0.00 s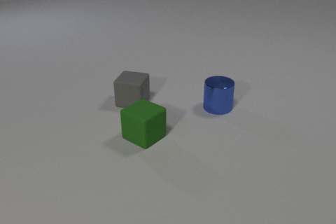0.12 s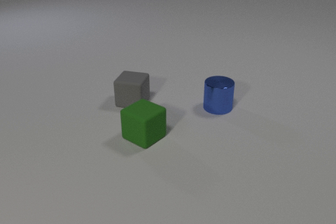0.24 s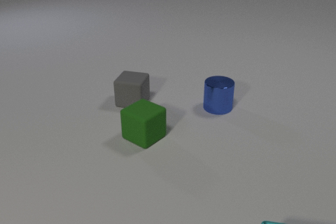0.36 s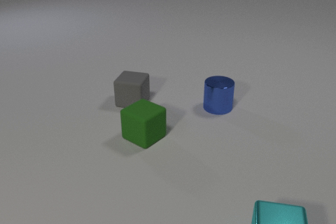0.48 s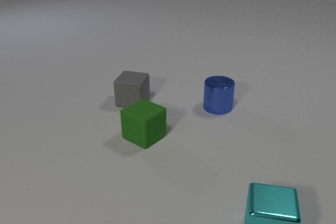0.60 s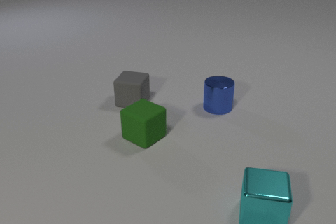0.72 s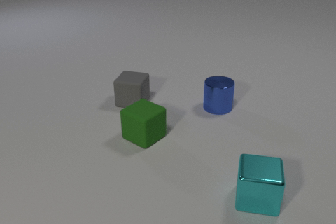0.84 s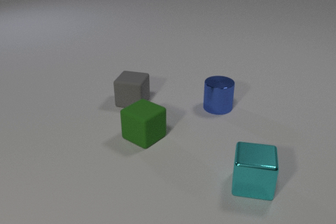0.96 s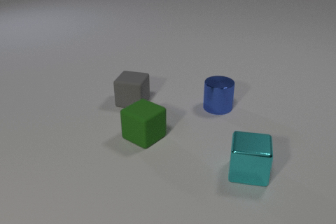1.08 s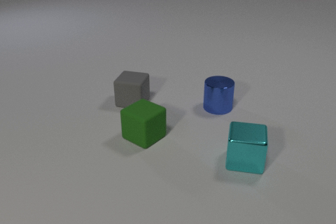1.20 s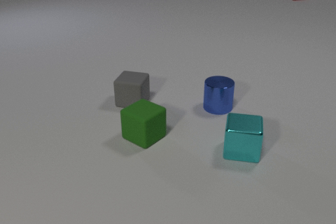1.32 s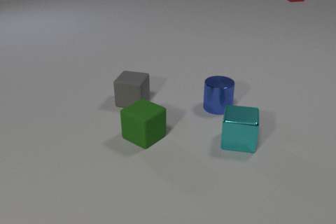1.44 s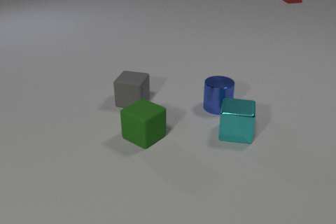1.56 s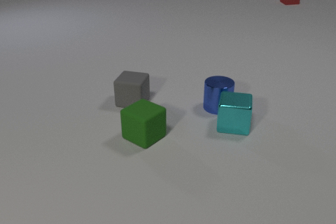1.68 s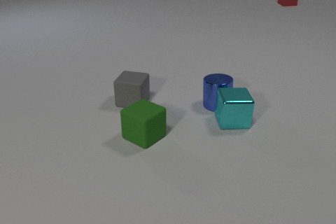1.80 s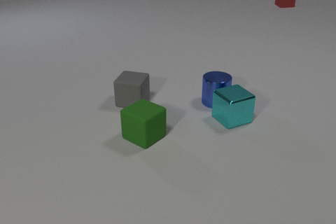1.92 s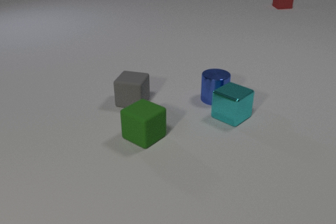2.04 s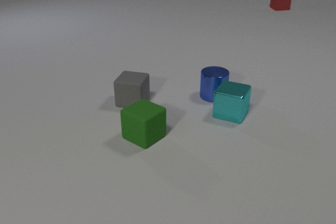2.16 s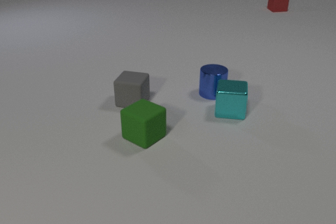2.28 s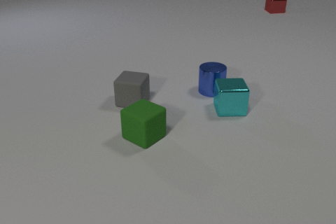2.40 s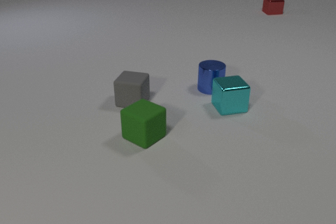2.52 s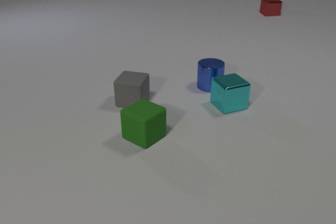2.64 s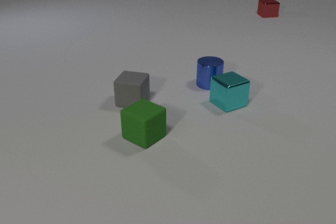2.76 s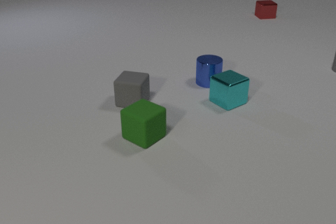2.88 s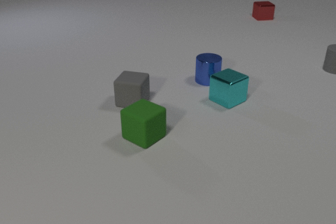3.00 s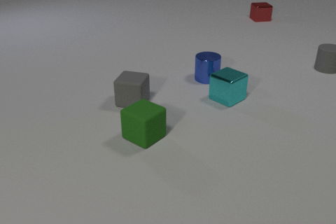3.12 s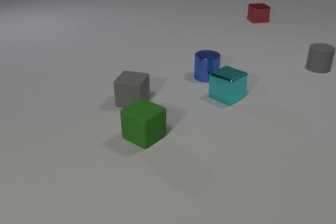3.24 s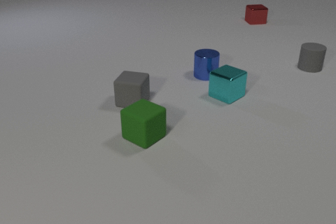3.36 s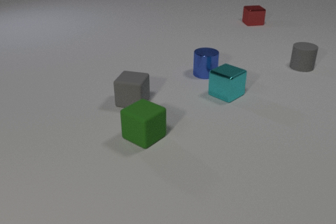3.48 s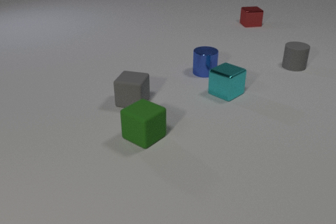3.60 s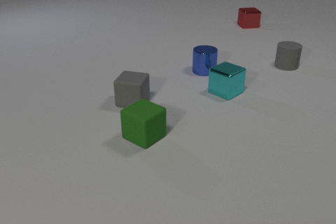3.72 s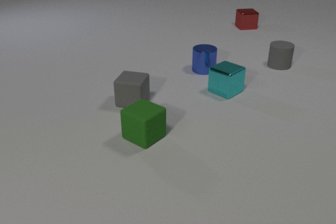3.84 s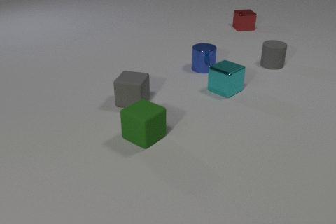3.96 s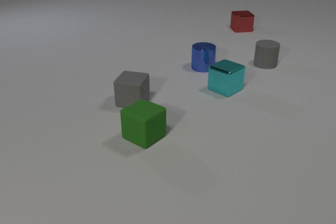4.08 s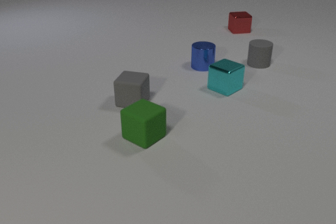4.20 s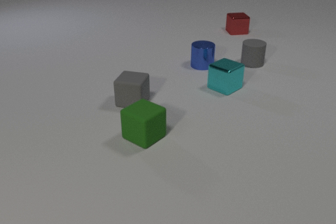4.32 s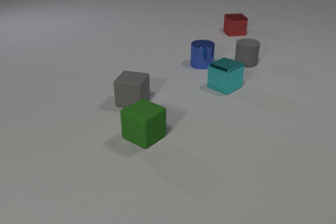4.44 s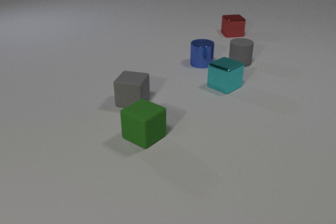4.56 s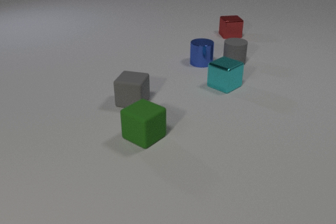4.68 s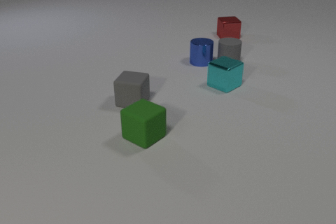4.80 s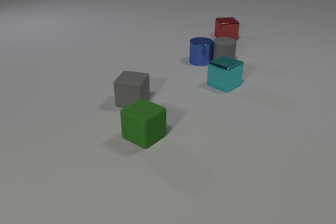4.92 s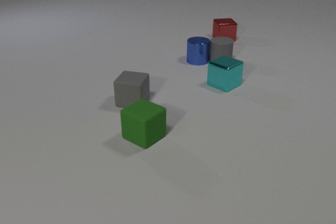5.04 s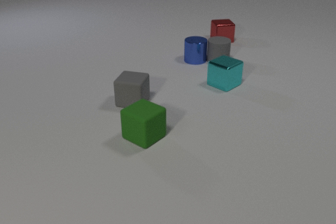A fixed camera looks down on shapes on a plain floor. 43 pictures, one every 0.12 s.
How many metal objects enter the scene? 2.
Are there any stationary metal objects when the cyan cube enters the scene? yes.
What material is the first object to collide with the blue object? metal.
0.00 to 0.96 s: The cyan metal cube comes in at the bottom edge, slides away from the camera. The red metal cube comes in at the top edge, slides toward the camera.
0.96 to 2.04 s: The cyan metal cube slides away from the camera, spins counterclockwise seen from above by about 75 degrees, its near face sliding to the right. The blue metal cylinder slides away from the camera. The red metal cube slides toward the camera. The cyan metal cube and the blue metal cylinder collide.
2.04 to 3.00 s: The cyan metal cube slides away from the camera, spins counterclockwise seen from above by about 75 degrees, its near face sliding to the right. The blue metal cylinder slides away from the camera. The gray rubber cylinder comes in at the right edge, slides to the left. The red metal cube slides toward the camera and to the left.
3.00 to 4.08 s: The cyan metal cube slides away from the camera. The blue metal cylinder slides away from the camera. The gray rubber cylinder slides to the left. The red metal cube slides toward the camera and to the left.
4.08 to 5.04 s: The cyan metal cube slides away from the camera. The blue metal cylinder slides away from the camera and to the left. The gray rubber cylinder slides to the left. The red metal cube slides toward the camera and to the left. The blue metal cylinder and the gray rubber cylinder collide.
